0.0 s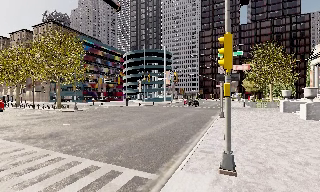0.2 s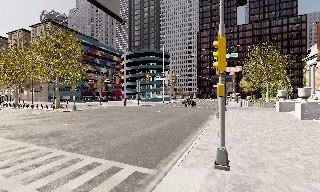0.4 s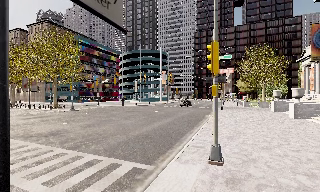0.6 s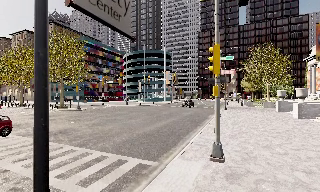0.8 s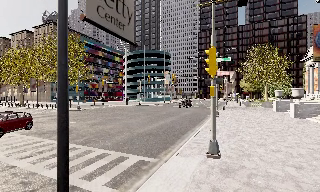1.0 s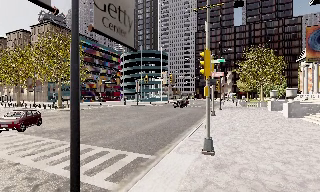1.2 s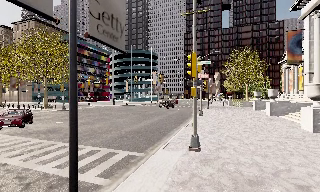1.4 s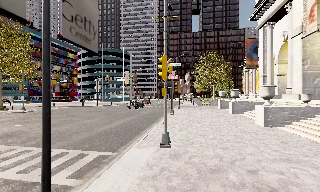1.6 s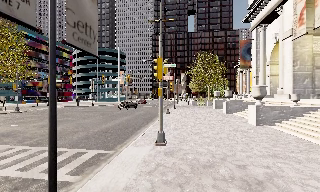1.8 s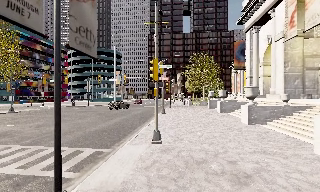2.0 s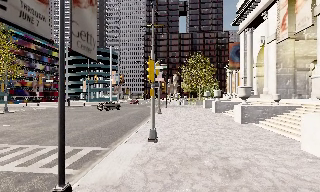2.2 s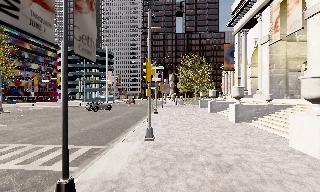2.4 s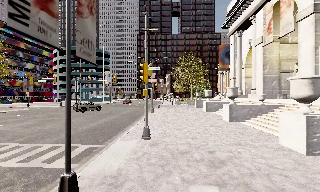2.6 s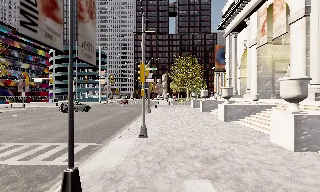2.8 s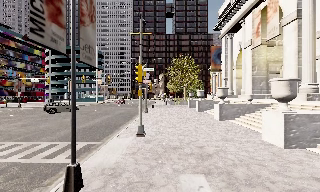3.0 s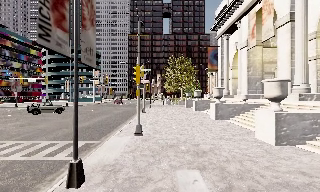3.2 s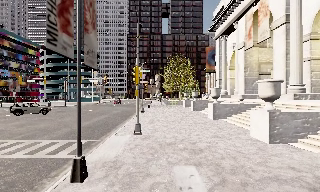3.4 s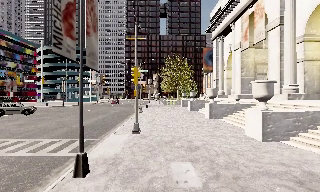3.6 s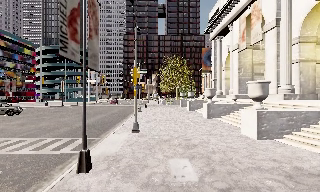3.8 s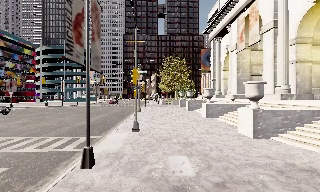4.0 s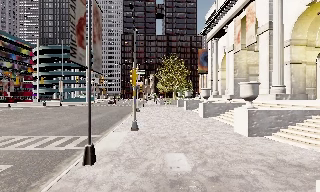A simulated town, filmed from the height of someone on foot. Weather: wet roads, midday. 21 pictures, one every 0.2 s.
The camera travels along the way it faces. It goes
backward.
0.0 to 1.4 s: The camera swings to its right by about 15 degrees, and the scene slides to the left. It travels backward, about 2.5 m, so what stands in front gets smaller.
1.4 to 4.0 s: The scene slides to the left, as the camera pans about 15 degrees to its right. It travels backward, about 4 m, so what stands in front gets smaller.
The film runs backward here.
